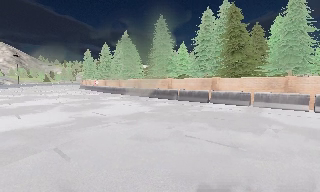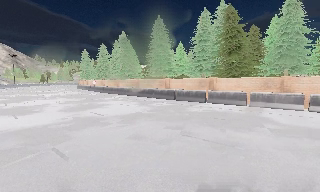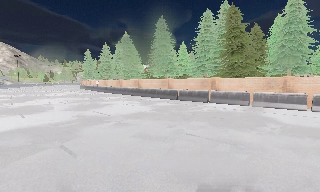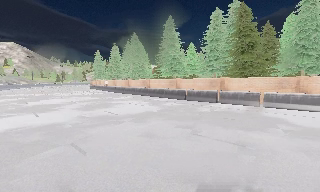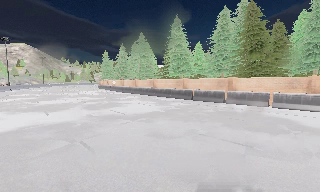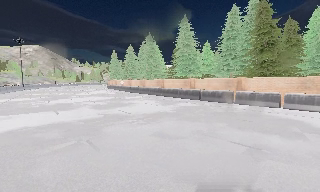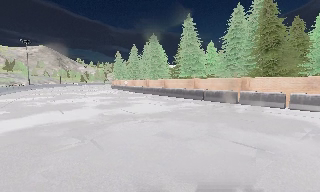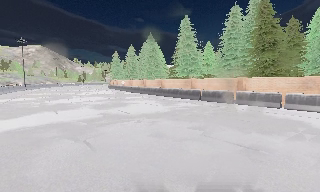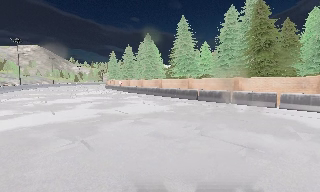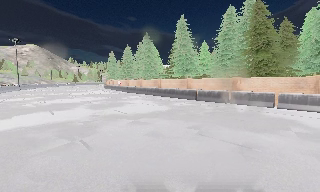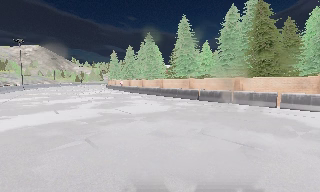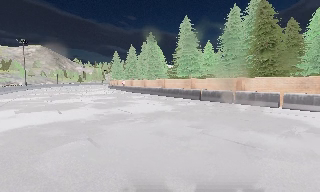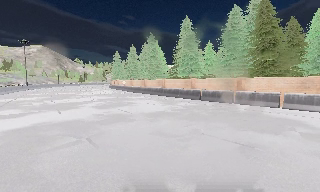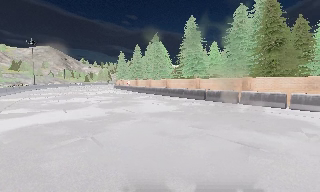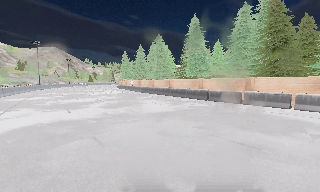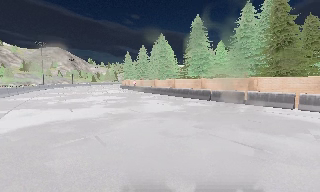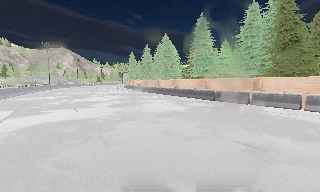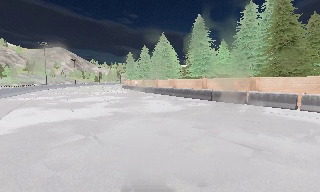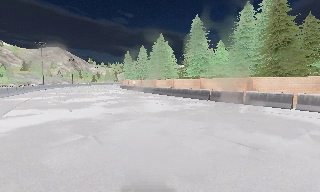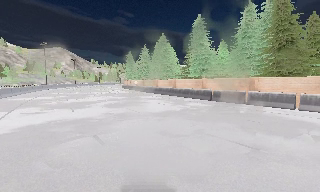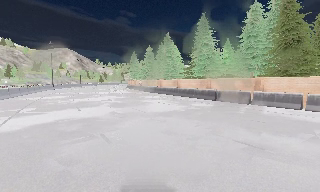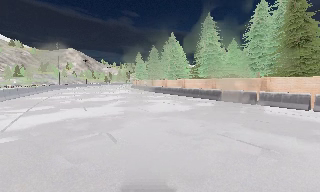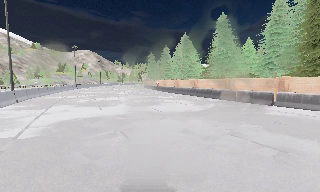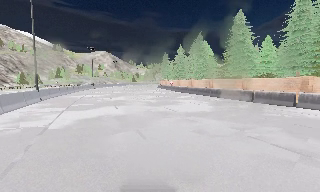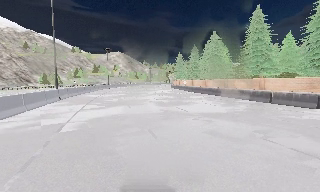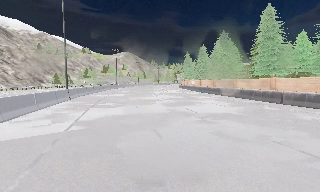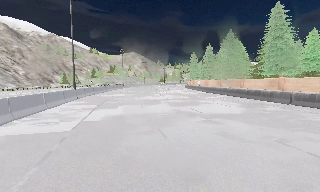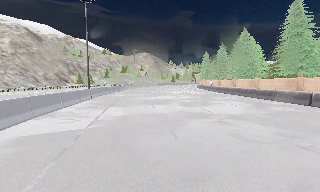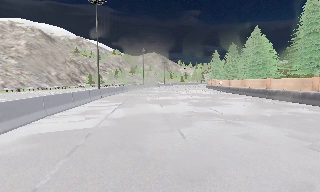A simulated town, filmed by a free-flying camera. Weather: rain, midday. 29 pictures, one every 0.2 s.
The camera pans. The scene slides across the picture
to the right.
The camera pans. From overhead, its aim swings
counterclockwise.
0.0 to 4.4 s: The scene slides to the right, as the camera pans about 20 degrees to its left. It travels backward, about 1 m, so what stands in front gets smaller.
4.4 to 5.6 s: The camera swings to its left by about 20 degrees, and the scene slides to the right.
The film runs backward here.
